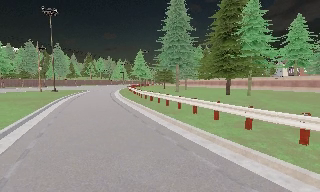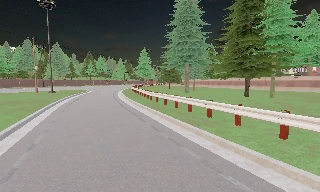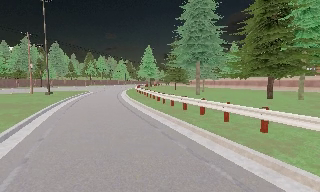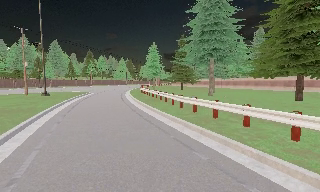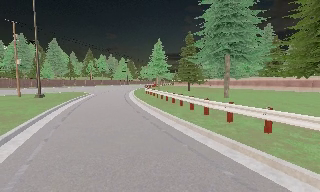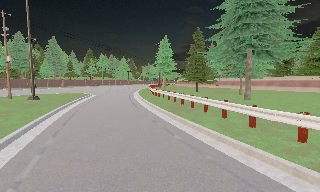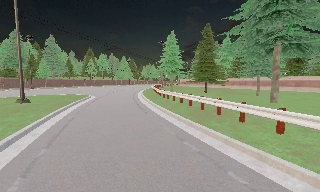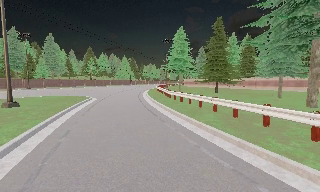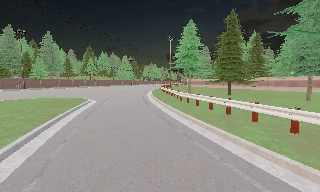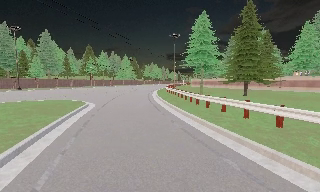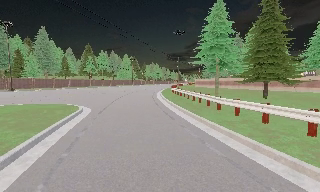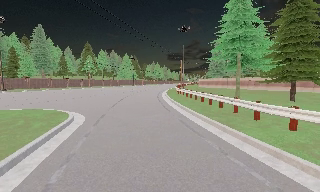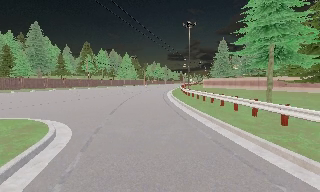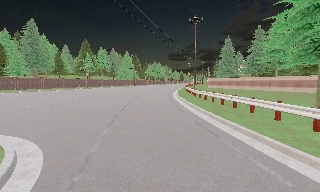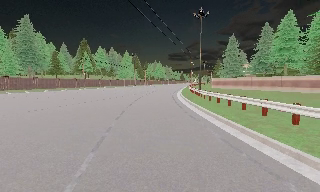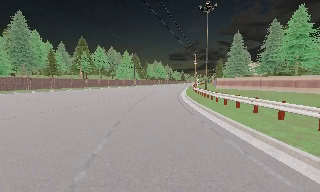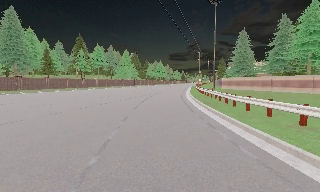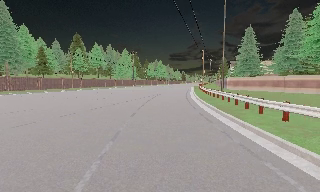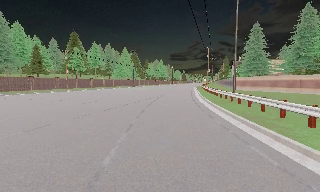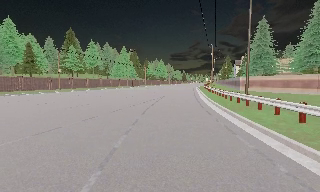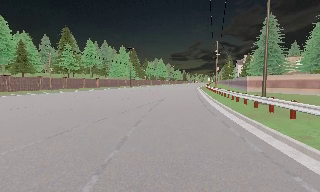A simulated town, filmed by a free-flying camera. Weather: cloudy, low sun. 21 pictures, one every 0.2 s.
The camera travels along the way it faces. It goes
forward.
0.0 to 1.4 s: The camera travels forward and to its left, about 16 m, so what stands in front looms larger.
1.4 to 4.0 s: The camera travels forward, about 30 m, so what stands in front looms larger.
The film runs forward here.
